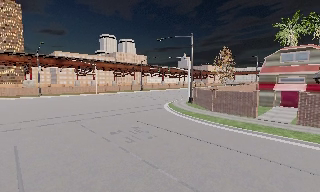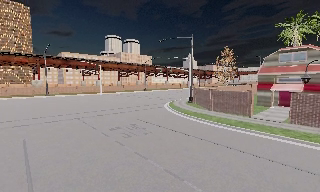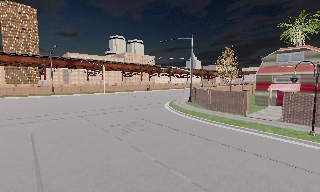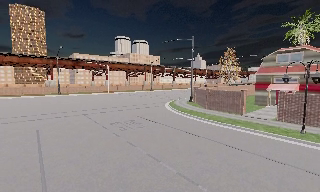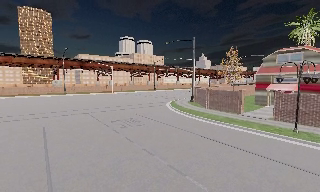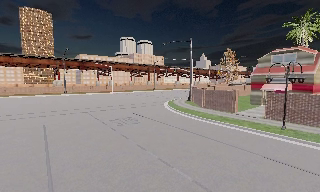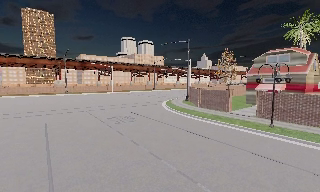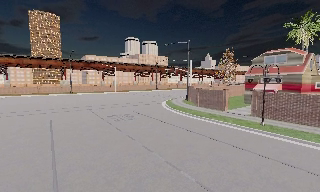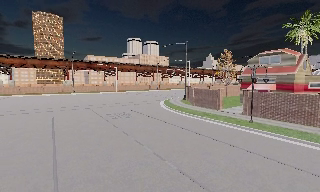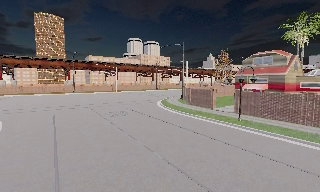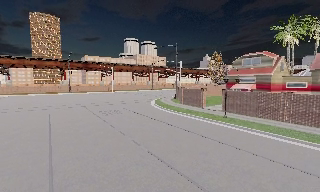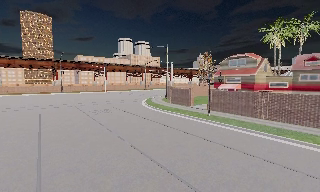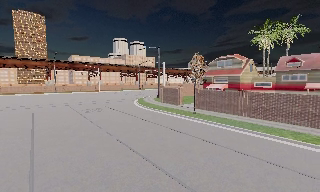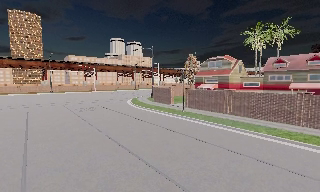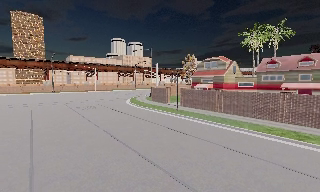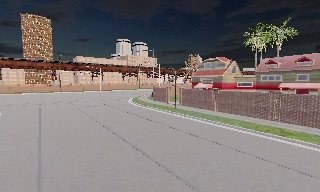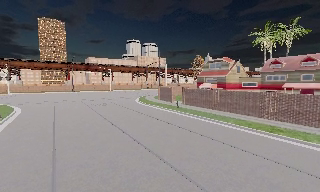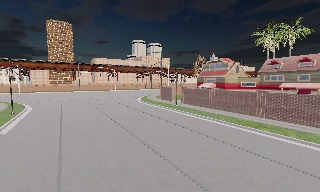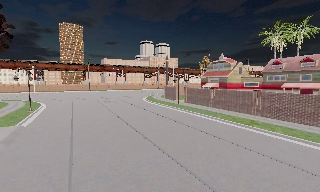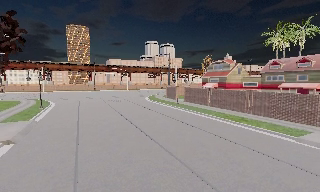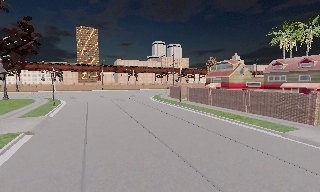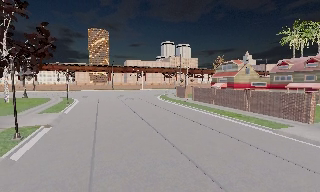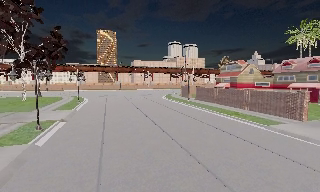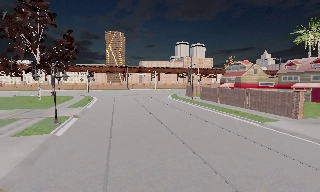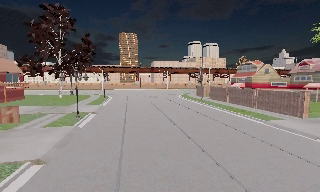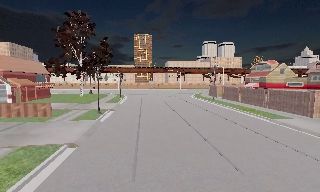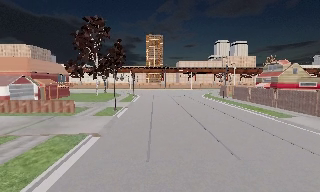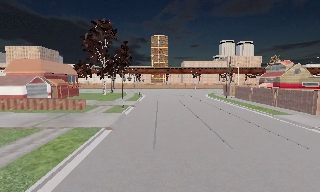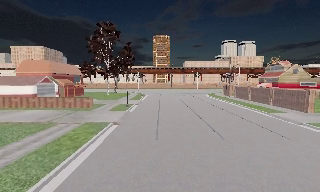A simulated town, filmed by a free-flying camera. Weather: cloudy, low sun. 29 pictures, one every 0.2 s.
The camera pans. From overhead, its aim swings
counterclockwise.
0.0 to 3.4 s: The camera pans to its left, which is counterclockwise from overhead, by about 10 degrees. It travels backward and to its right, about 18 m, so what stands in front gets smaller.
3.4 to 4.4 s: The camera pans to its left, which is counterclockwise from overhead, by about 15 degrees. It travels backward and to its right, about 7 m, so what stands in front gets smaller.
4.4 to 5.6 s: The camera pans to its left, which is counterclockwise from overhead, by about 20 degrees. It travels backward, about 8 m, so what stands in front gets smaller.
The film runs forward here.
